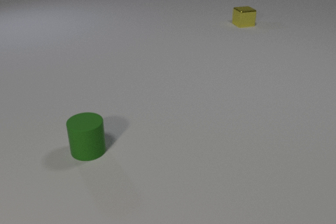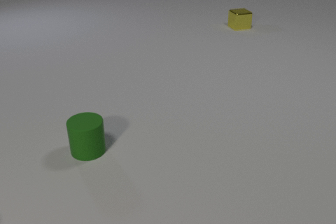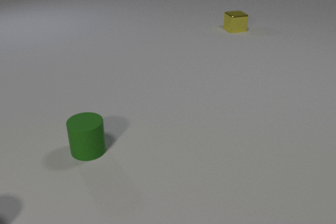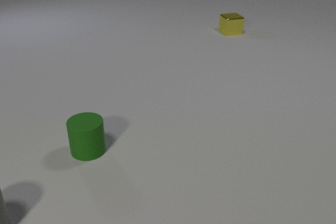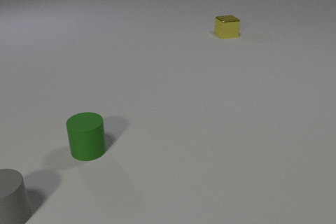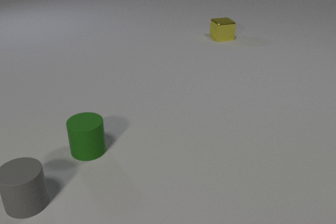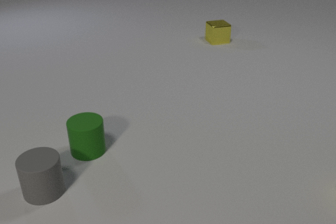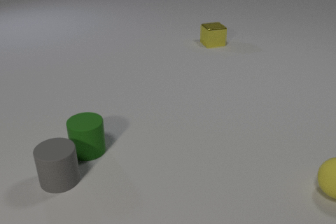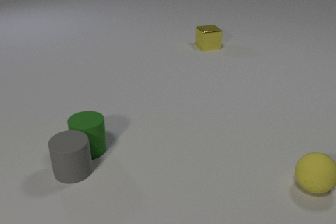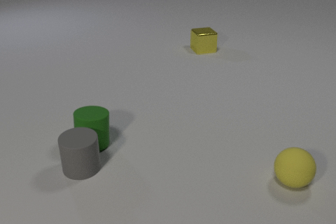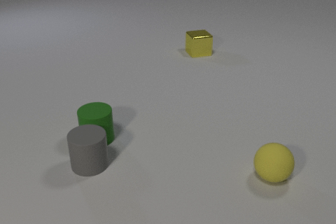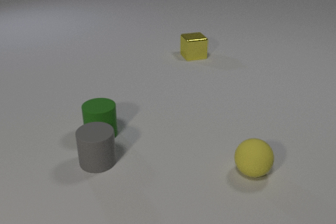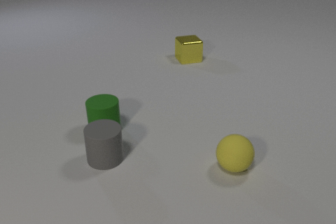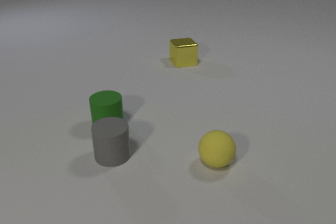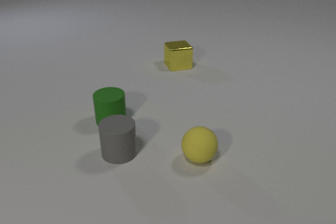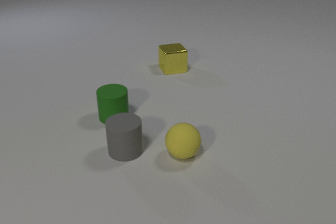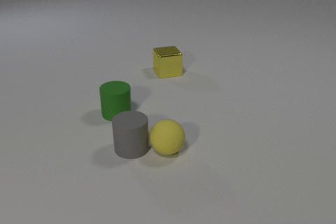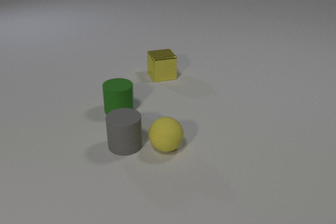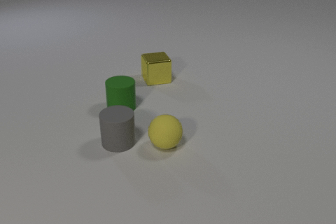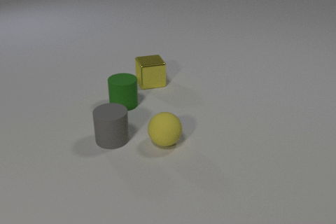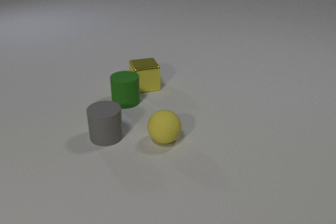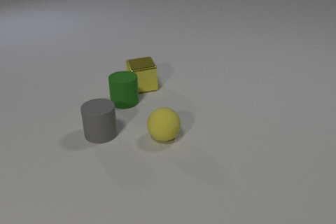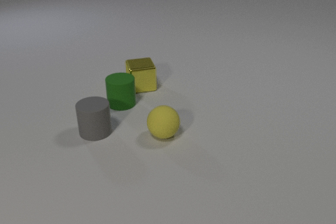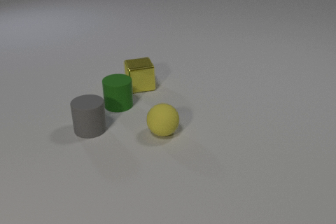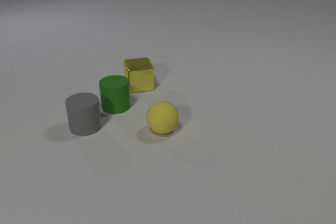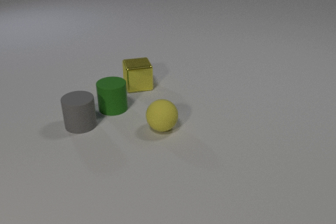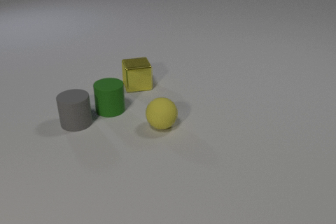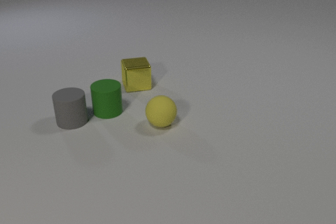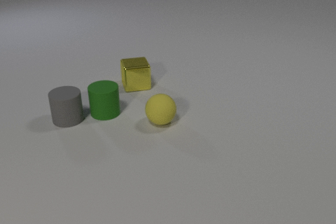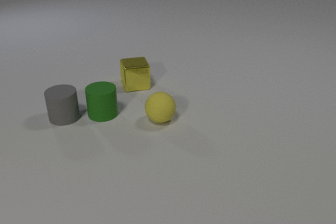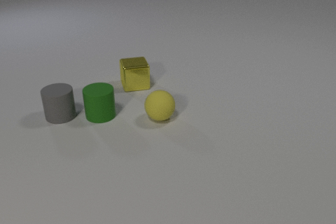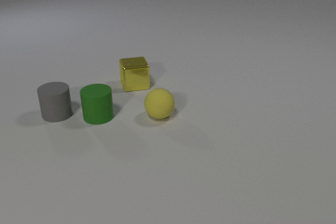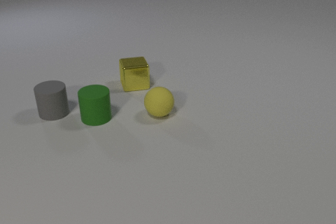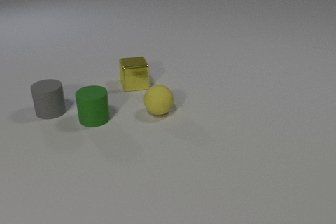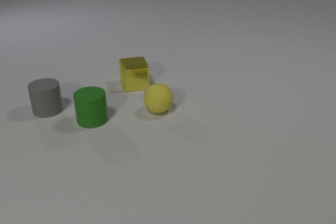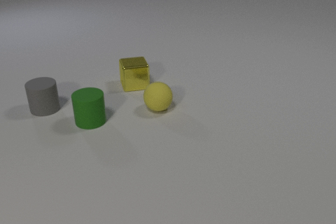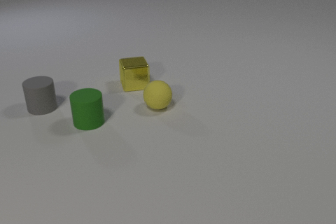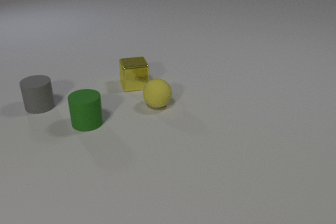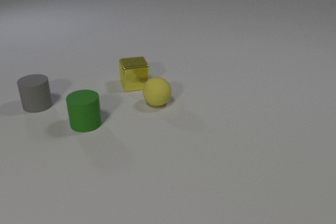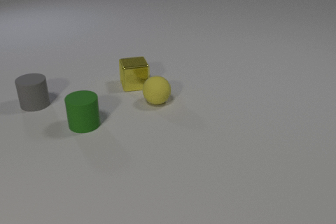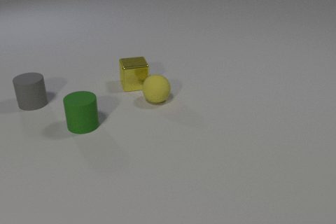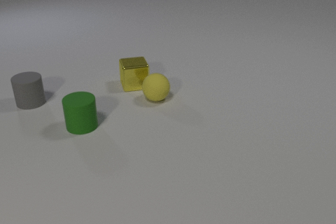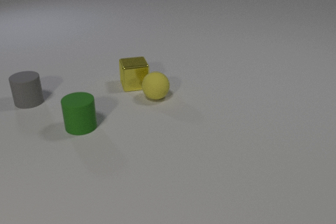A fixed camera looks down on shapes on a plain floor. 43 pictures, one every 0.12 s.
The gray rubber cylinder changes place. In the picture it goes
away from the camera.
The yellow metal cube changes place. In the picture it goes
toward the camera.
0.00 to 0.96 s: The gray rubber cylinder comes in at the left edge, slides to the right and away from the camera. The yellow rubber sphere comes in at the right edge, rolls to the left. The yellow metal cube slides toward the camera and to the left. The gray rubber cylinder and the green rubber cylinder collide.
0.96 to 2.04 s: The gray rubber cylinder slides to the right and away from the camera. The green rubber cylinder slides away from the camera and to the right. The yellow rubber sphere rolls to the left. The yellow metal cube slides toward the camera and to the left. The gray rubber cylinder and the yellow rubber sphere collide.
2.04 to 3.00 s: The gray rubber cylinder slides away from the camera and to the left. The green rubber cylinder slides to the left. The yellow rubber sphere rolls away from the camera. The yellow metal cube slides to the left and toward the camera. The green rubber cylinder and the yellow metal cube collide.
3.00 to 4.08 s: The gray rubber cylinder slides away from the camera and to the left. The green rubber cylinder slides to the left and toward the camera. The yellow rubber sphere rolls away from the camera.
4.08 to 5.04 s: The gray rubber cylinder slides away from the camera and to the left. The green rubber cylinder slides to the left and toward the camera. The yellow rubber sphere rolls away from the camera.
What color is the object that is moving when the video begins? yellow.
What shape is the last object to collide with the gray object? sphere.
How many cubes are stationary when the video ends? 1.
